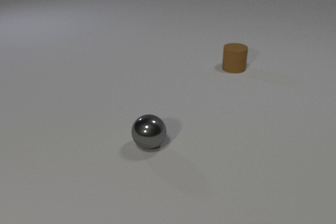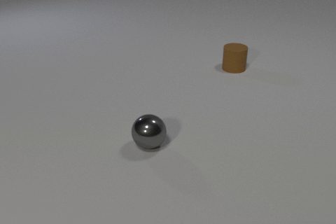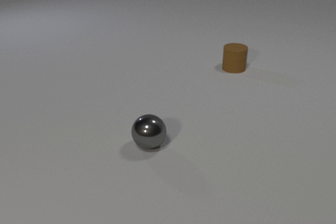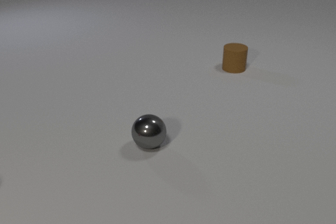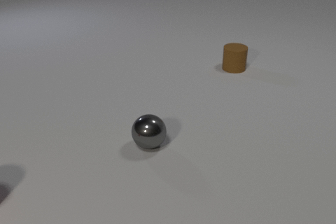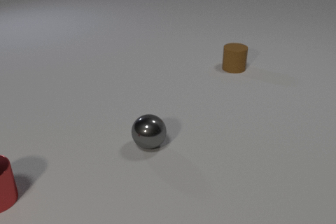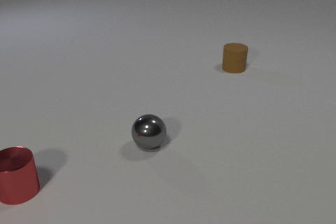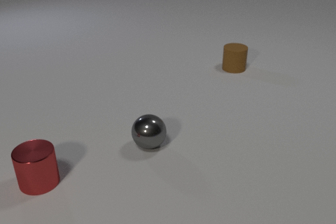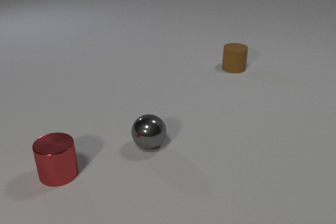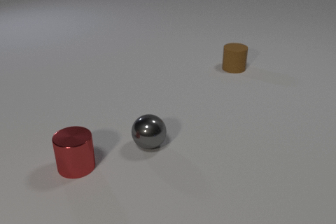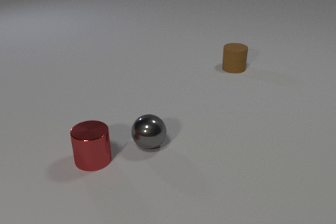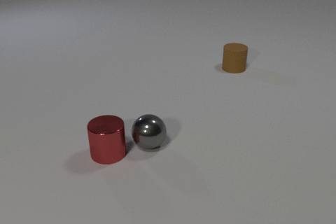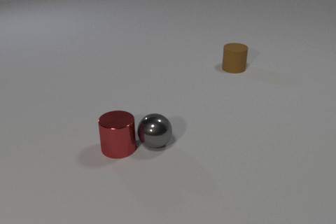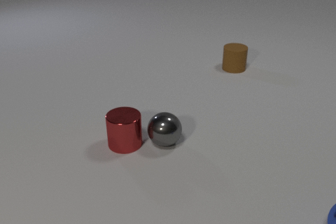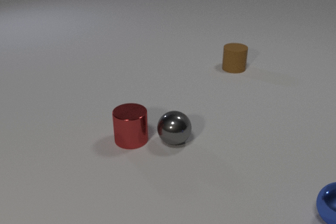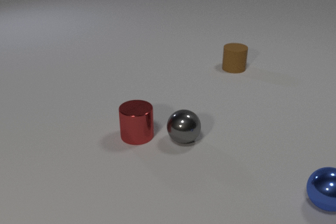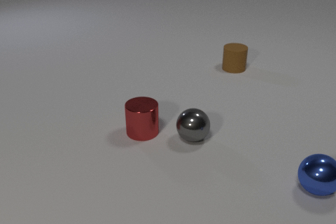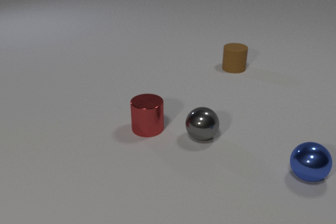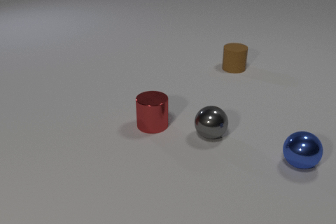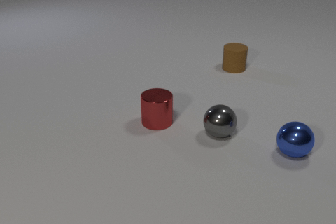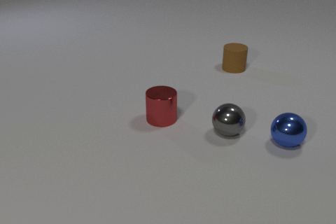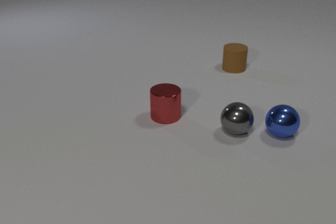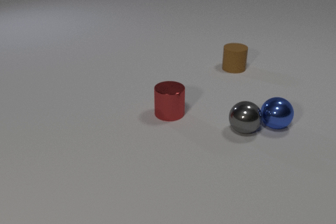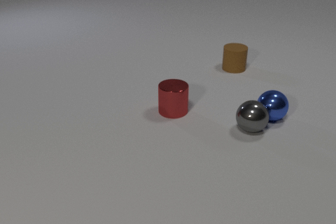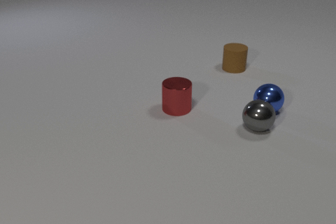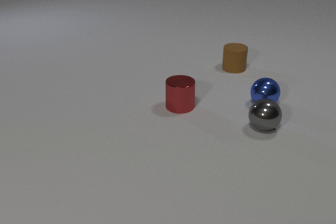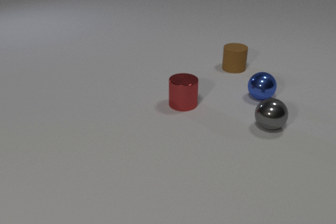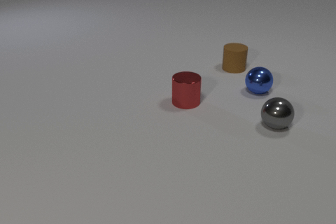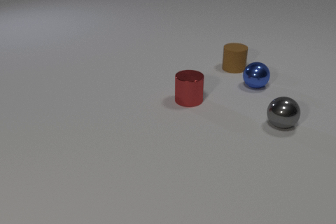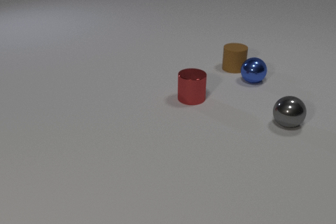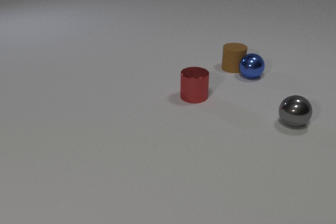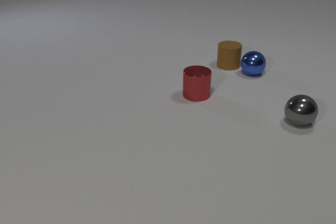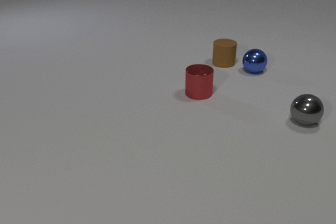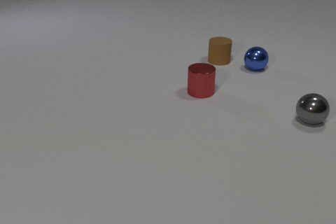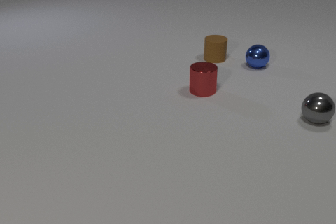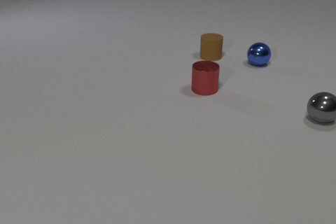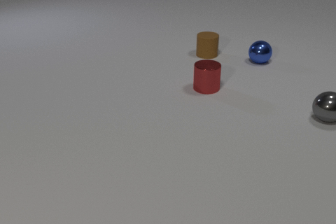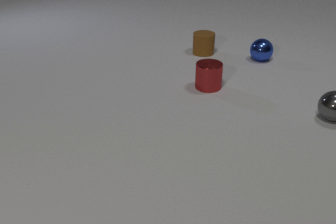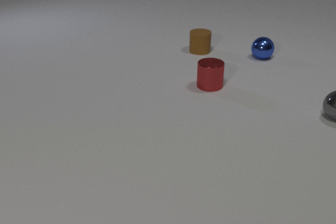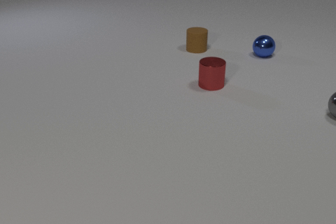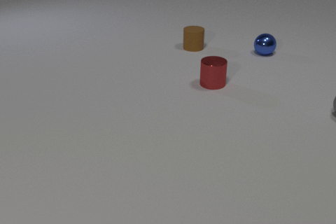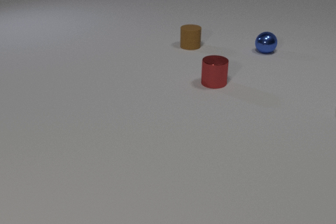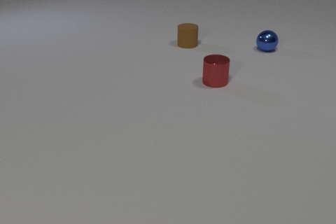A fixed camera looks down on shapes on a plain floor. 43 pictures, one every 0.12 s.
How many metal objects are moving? 3.
What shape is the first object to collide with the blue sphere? sphere.
Are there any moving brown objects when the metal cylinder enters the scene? no.
0.00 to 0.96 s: The red metal cylinder comes in at the left edge, slides to the right.
0.96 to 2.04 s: The red metal cylinder slides to the right and away from the camera. The gray metal sphere rolls to the right. The blue metal sphere comes in at the right edge, rolls away from the camera and to the left. The red metal cylinder and the gray metal sphere collide.
2.04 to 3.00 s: The red metal cylinder slides away from the camera and to the right. The gray metal sphere rolls to the right and away from the camera. The blue metal sphere rolls away from the camera. The gray metal sphere and the blue metal sphere collide.
3.00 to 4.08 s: The red metal cylinder slides away from the camera and to the right. The gray metal sphere rolls to the right and away from the camera. The blue metal sphere rolls away from the camera. The brown rubber cylinder slides away from the camera and to the left. The blue metal sphere and the brown rubber cylinder collide.
4.08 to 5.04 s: The red metal cylinder slides away from the camera and to the right. The gray metal sphere rolls to the right and away from the camera, leaves at the right edge. The blue metal sphere rolls away from the camera. The brown rubber cylinder slides away from the camera and to the left.
